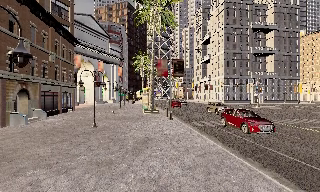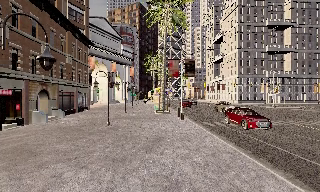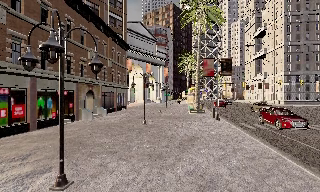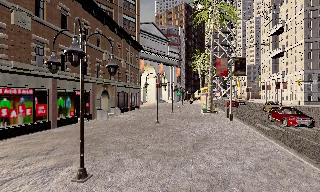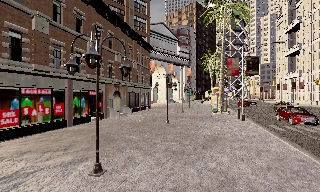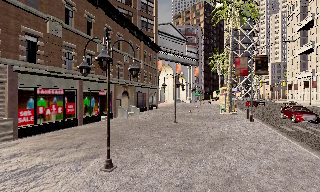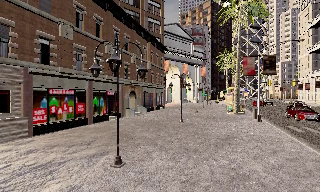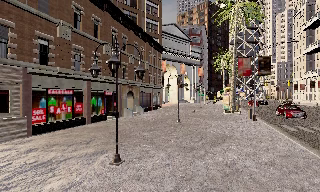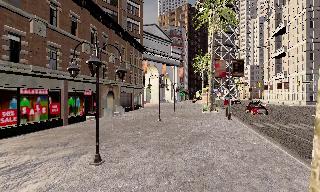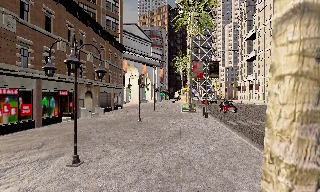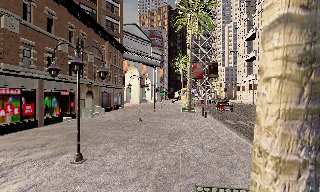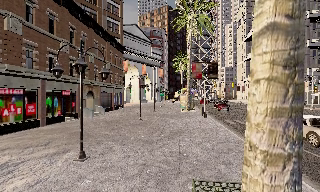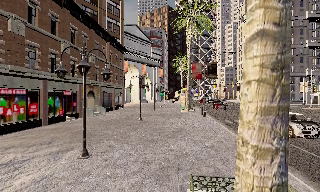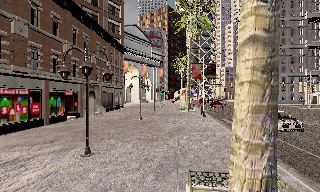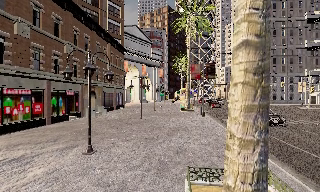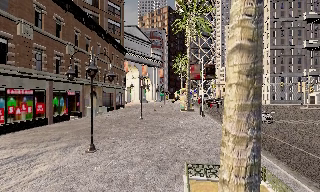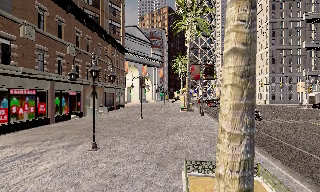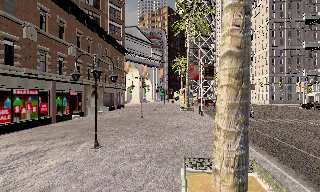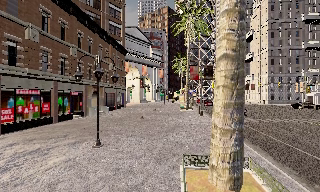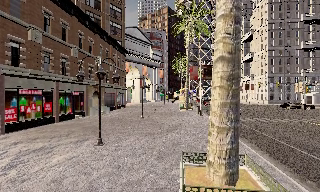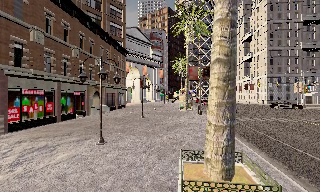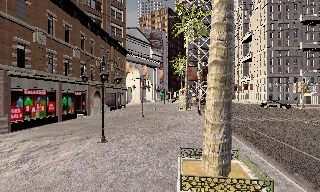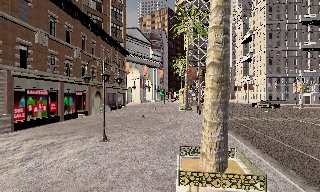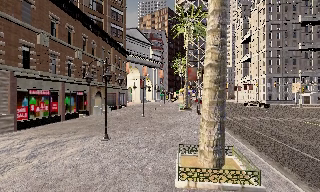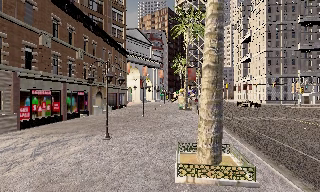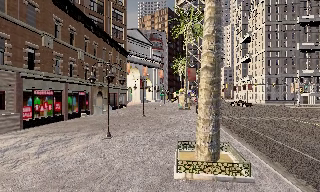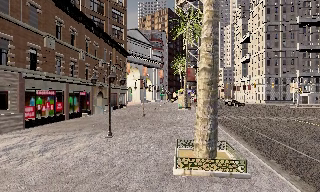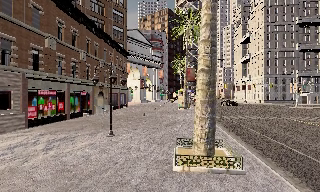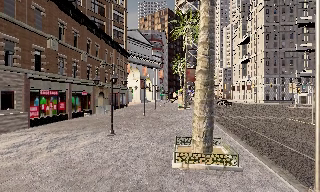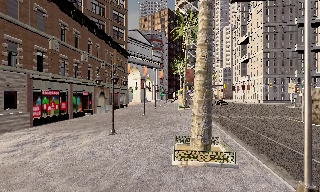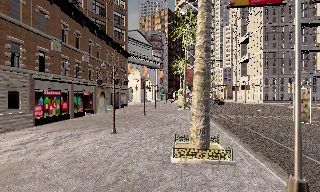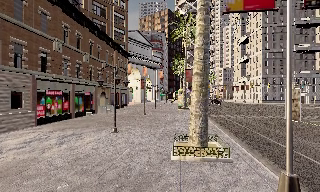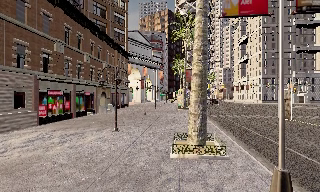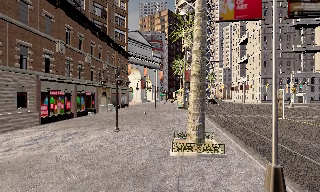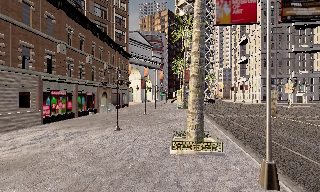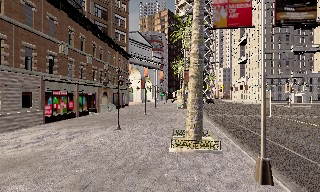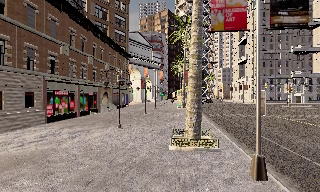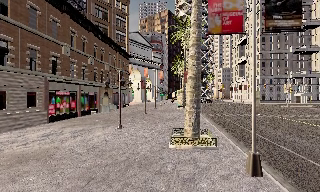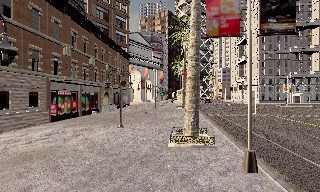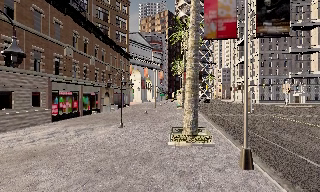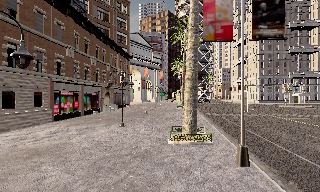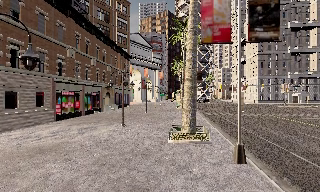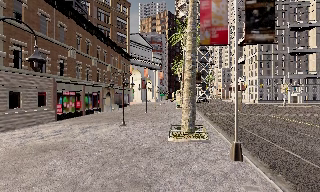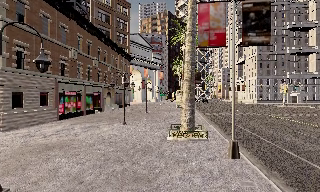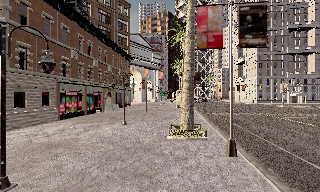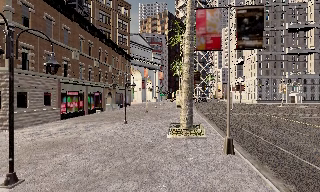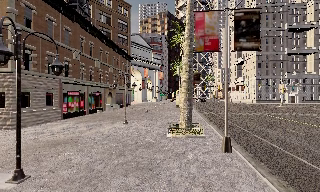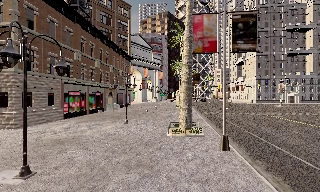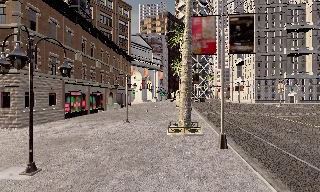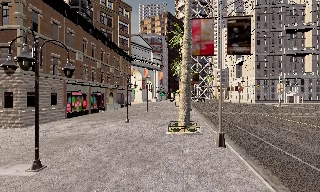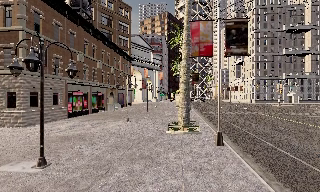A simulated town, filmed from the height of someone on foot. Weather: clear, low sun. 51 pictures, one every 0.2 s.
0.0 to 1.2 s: The camera pans to its left, which is counterclockwise from overhead, by about 30 degrees. It travels backward, about 1.5 m, so what stands in front gets smaller.
1.2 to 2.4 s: The camera swings to its right by about 15 degrees, and the scene slides to the left. It travels backward, about 1.5 m, so what stands in front gets smaller.
2.4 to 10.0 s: The camera travels backward, about 9 m, so what stands in front gets smaller.
The film runs backward here.
